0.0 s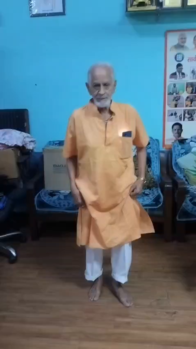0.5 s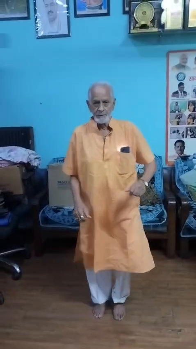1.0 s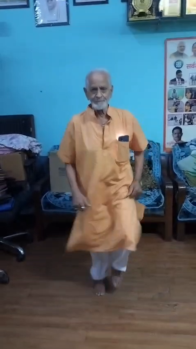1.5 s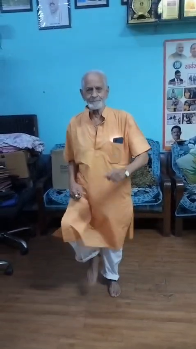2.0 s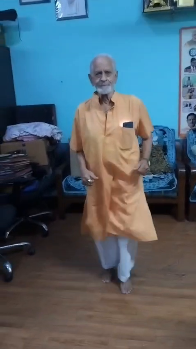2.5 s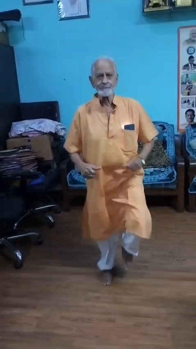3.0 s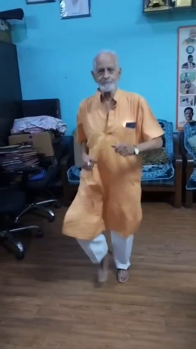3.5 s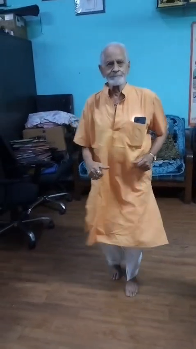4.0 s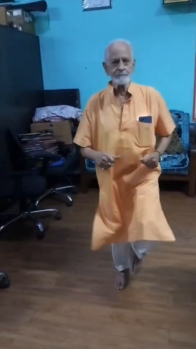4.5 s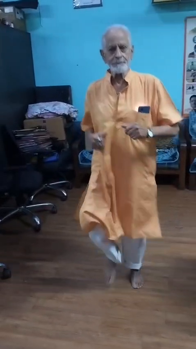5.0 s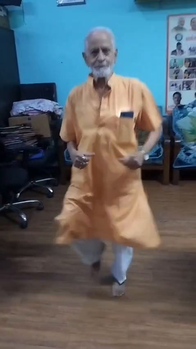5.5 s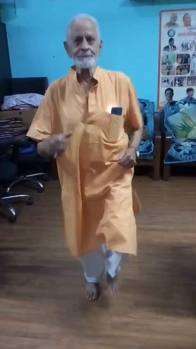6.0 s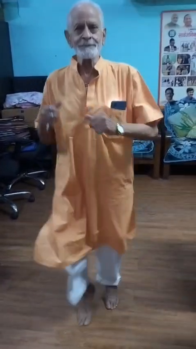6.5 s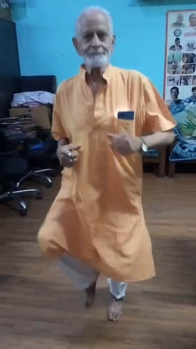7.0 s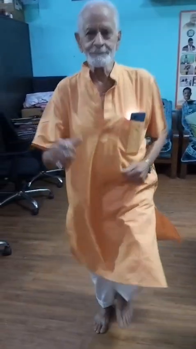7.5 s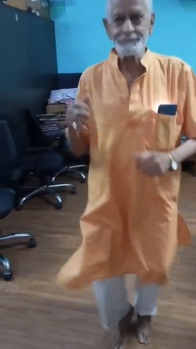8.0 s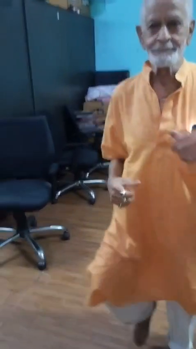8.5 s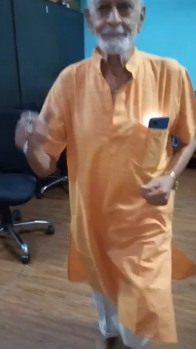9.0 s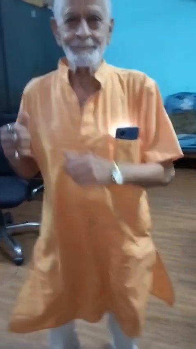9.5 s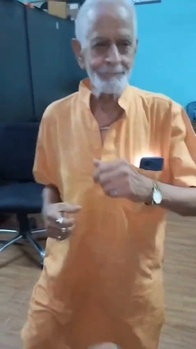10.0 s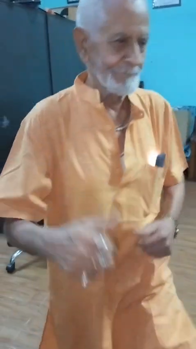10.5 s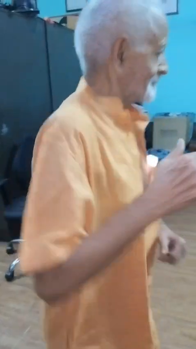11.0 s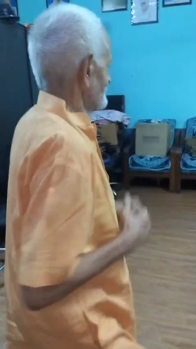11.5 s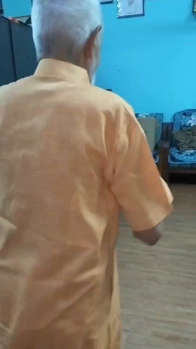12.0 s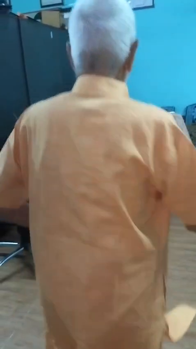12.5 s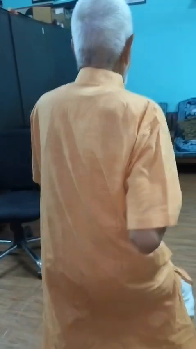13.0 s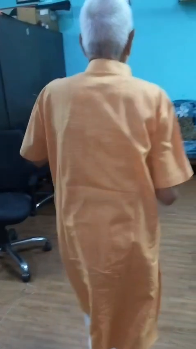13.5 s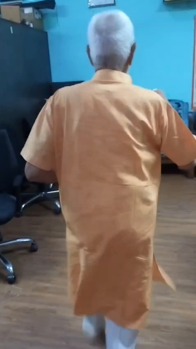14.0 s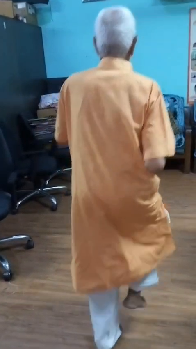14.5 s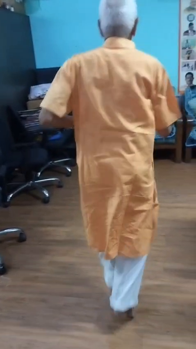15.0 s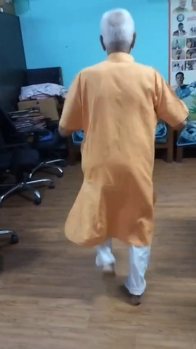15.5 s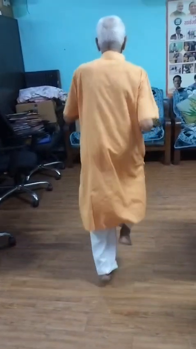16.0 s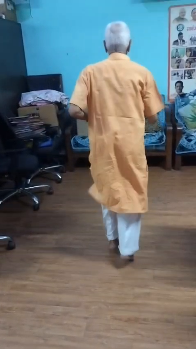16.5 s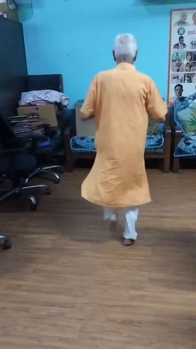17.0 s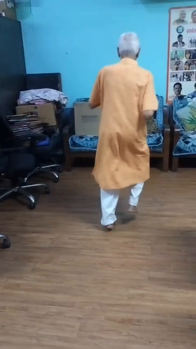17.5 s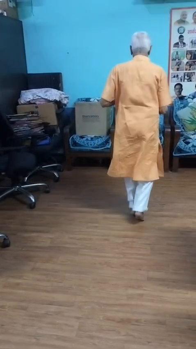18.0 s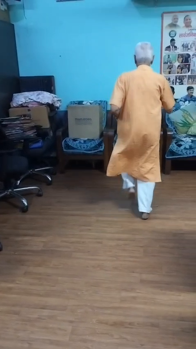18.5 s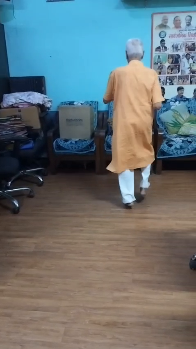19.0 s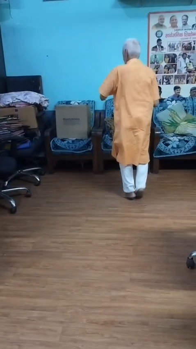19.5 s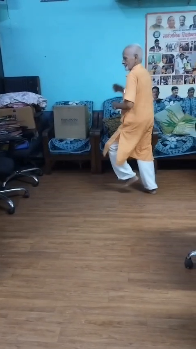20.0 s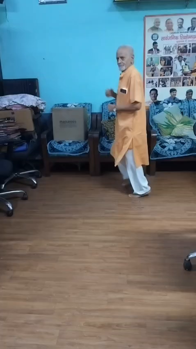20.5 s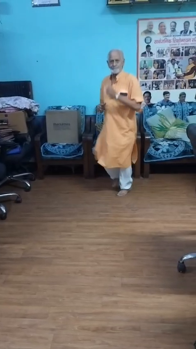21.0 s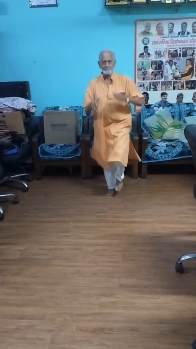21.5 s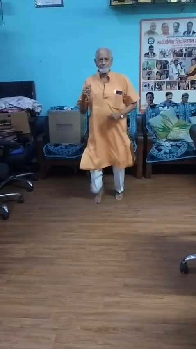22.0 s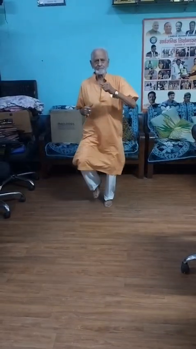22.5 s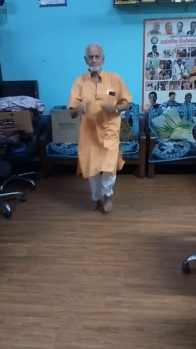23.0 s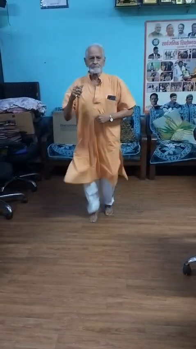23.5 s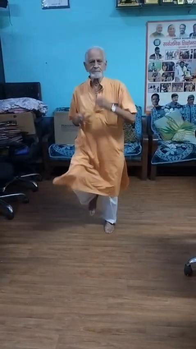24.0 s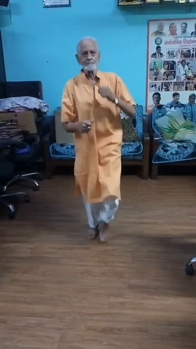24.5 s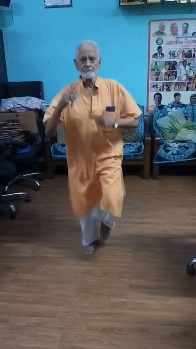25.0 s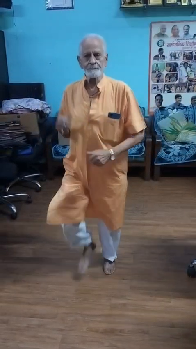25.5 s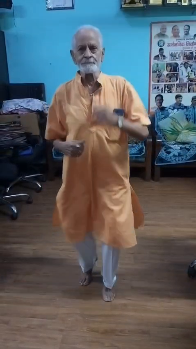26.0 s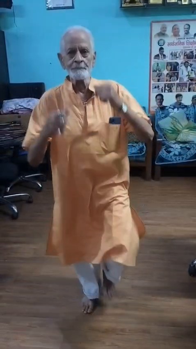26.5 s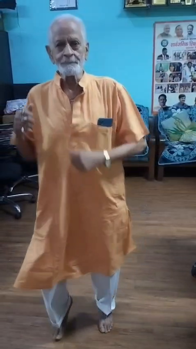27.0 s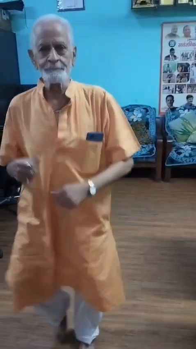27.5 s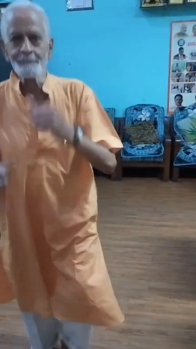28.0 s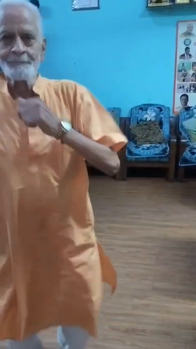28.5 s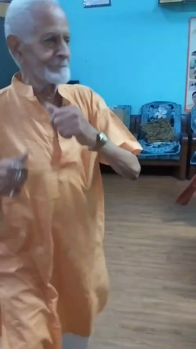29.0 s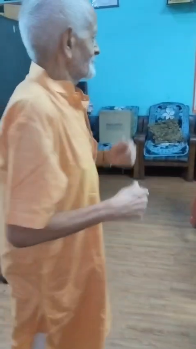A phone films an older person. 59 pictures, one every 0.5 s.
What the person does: Jogging.
